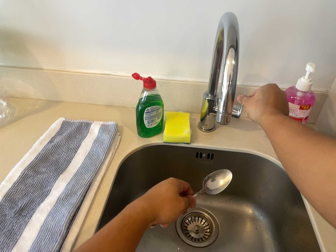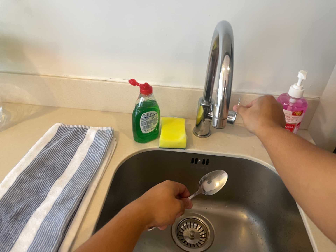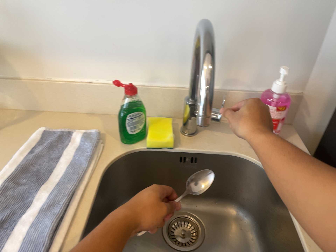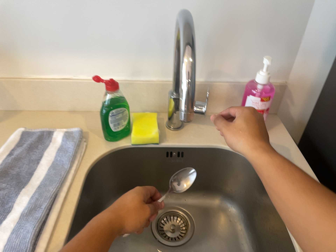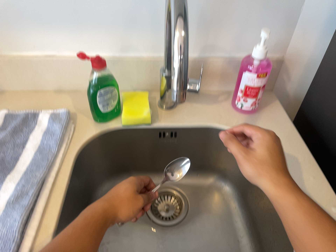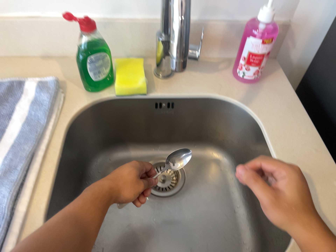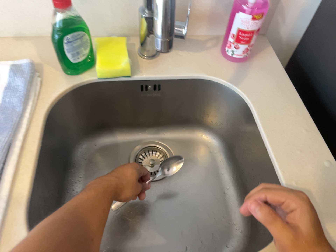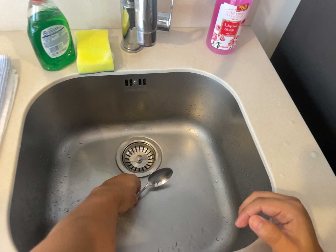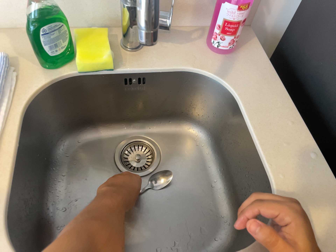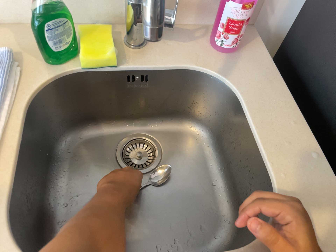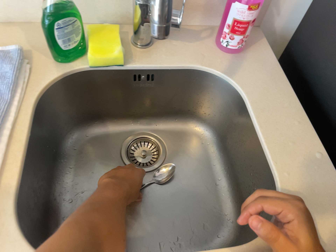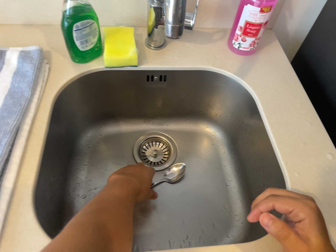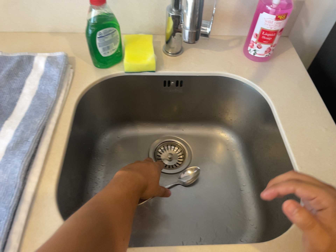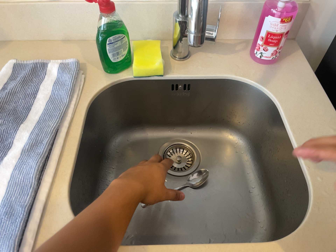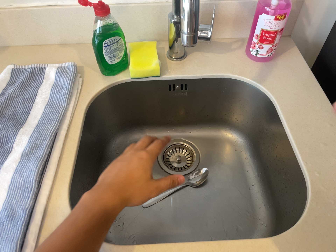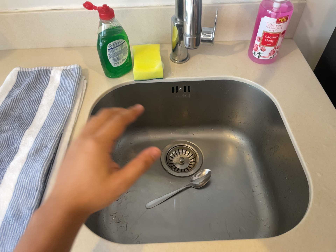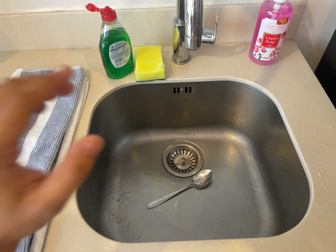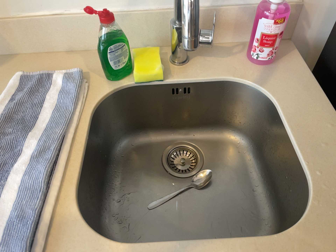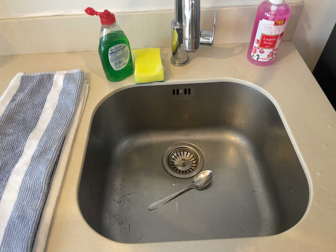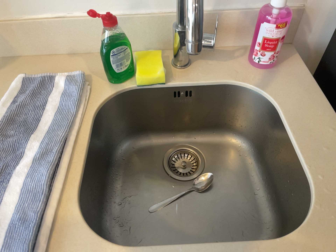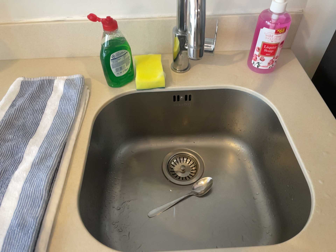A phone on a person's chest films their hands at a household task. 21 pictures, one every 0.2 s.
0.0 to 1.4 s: The scene slides to the left, as the camera pans about 15 degrees to its right. It travels forward, about 12 cm, so what stands in front looms larger. Its aim tips toward the bottom of its view by about 20 degrees, and the scene shifts upward. It rolls about its line of sight by about 10 degrees, and the scene rotates counterclockwise.
1.4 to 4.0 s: The camera travels backward, about 8 cm, so what stands in front gets smaller.
The film runs backward here.
